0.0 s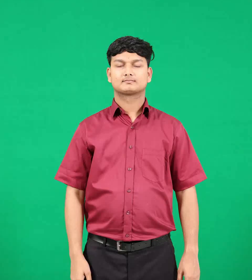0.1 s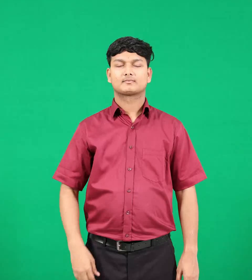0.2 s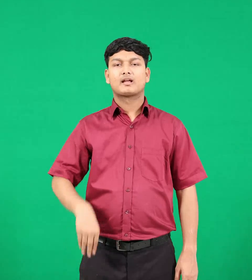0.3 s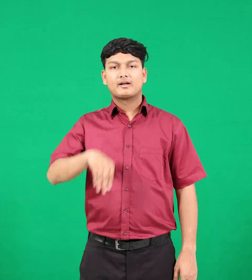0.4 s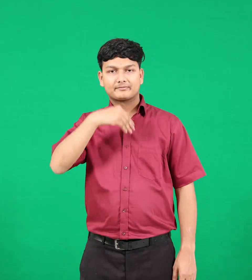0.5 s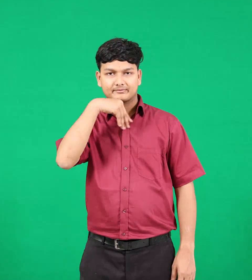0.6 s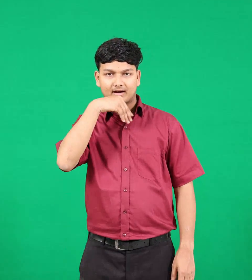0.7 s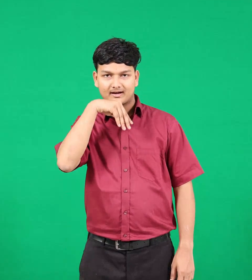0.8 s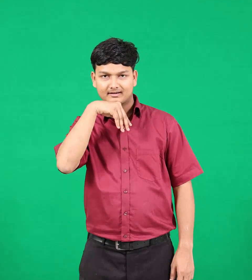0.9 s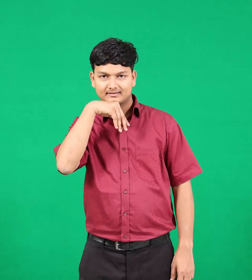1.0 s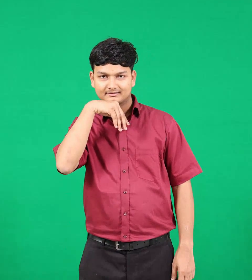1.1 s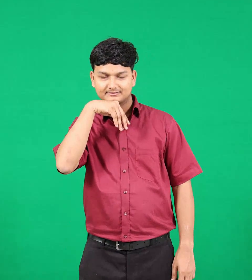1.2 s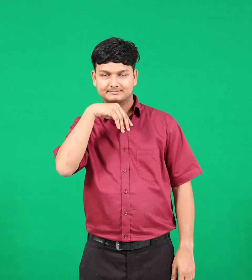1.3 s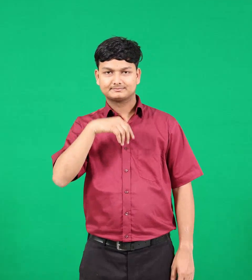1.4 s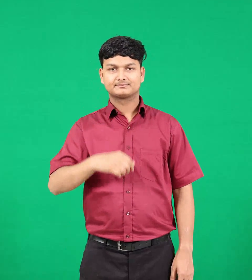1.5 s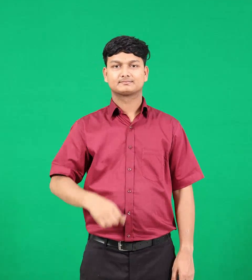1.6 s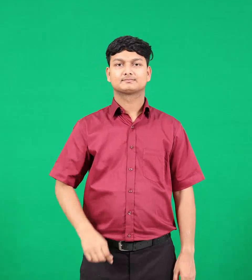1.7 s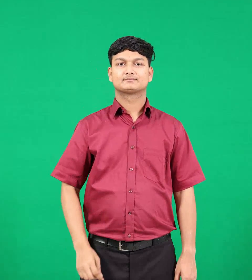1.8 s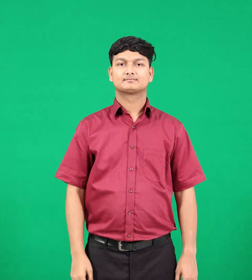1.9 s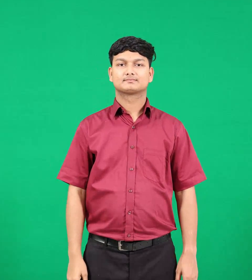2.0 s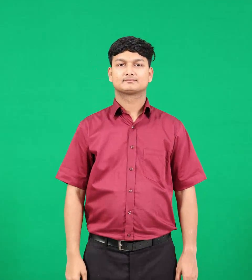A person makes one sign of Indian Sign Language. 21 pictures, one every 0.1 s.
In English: goat
